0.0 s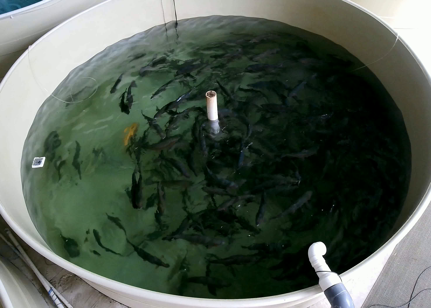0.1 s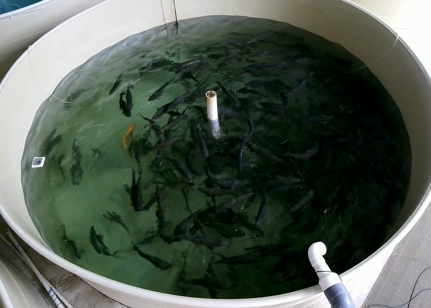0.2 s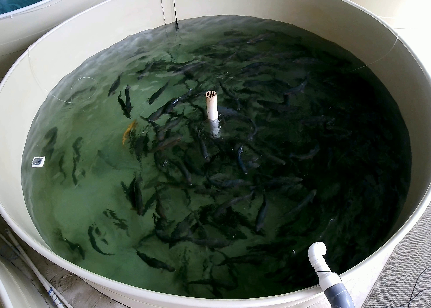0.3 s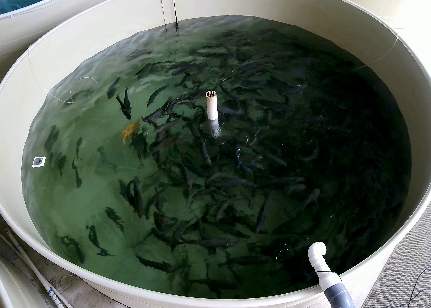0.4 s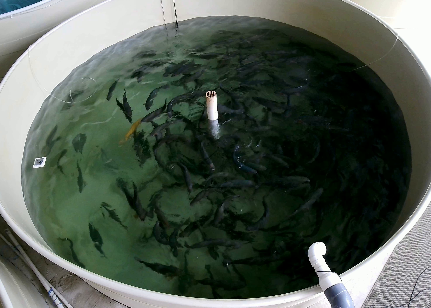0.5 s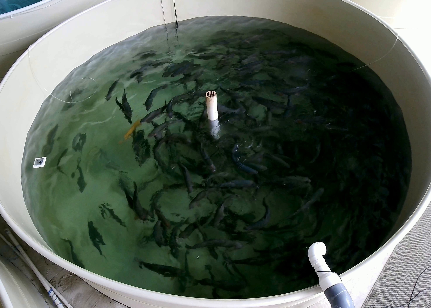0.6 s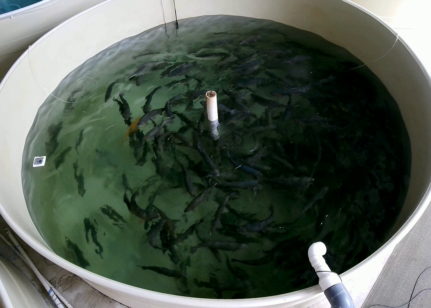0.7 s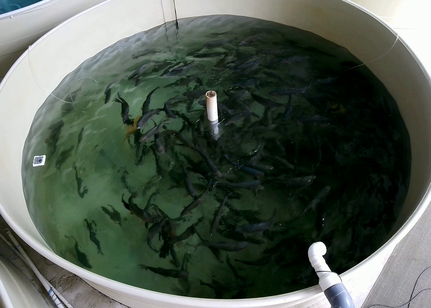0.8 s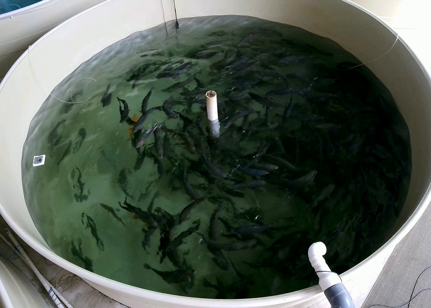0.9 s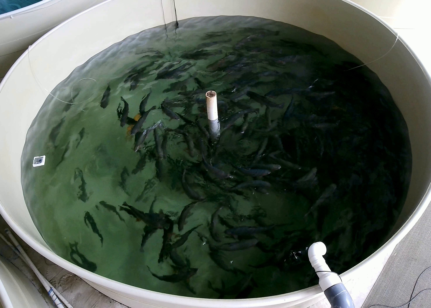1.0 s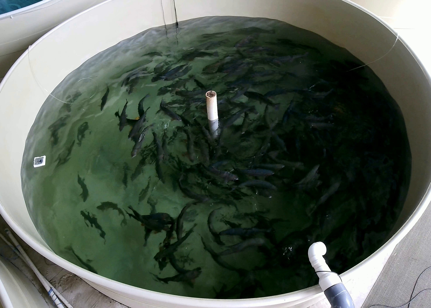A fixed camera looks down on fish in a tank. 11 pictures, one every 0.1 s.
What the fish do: Foraging.
